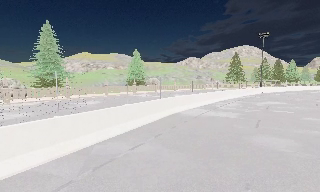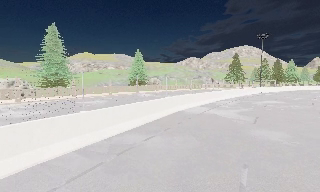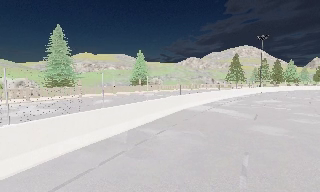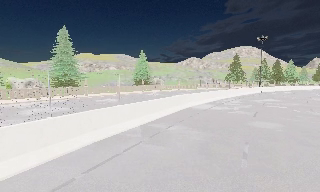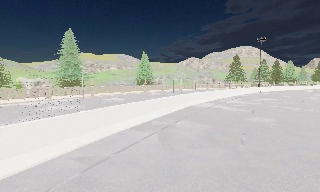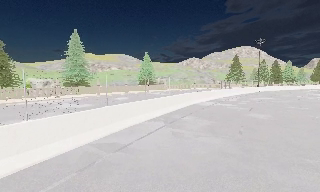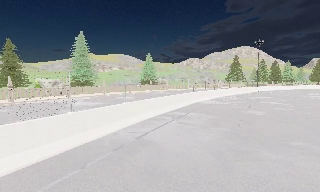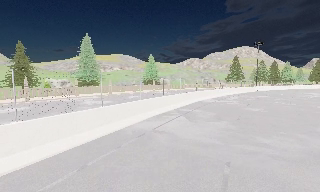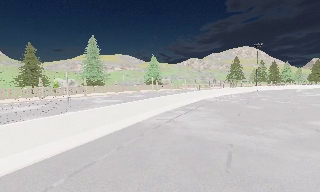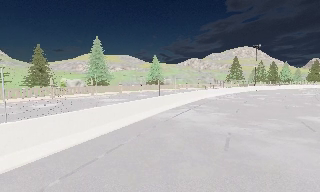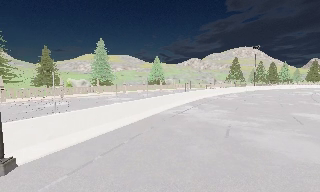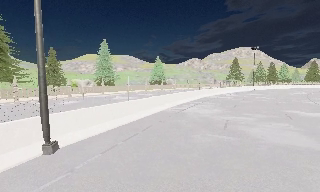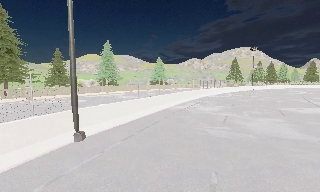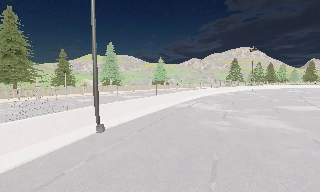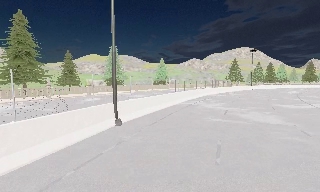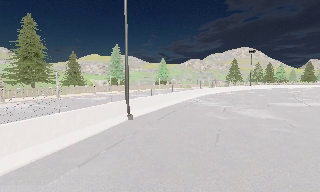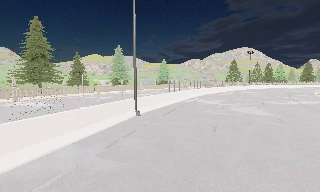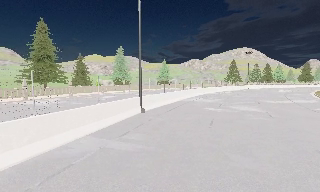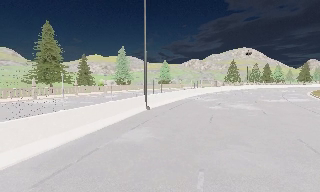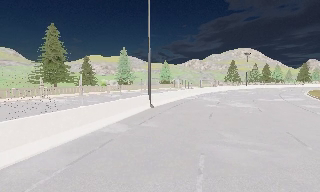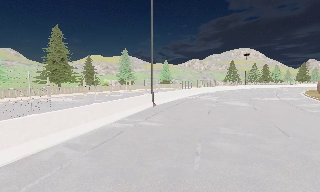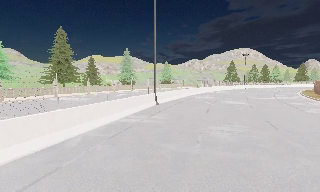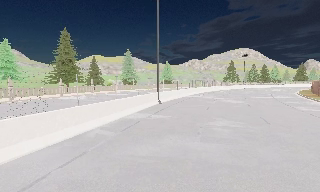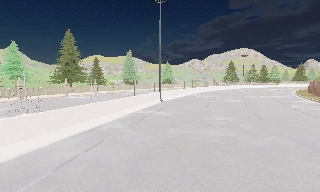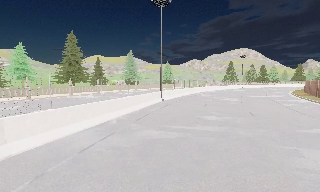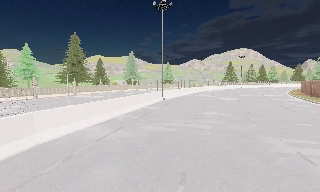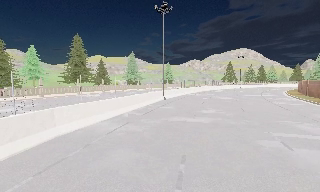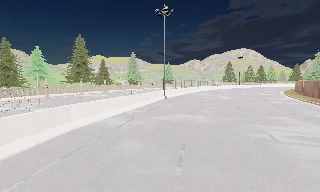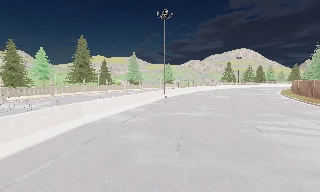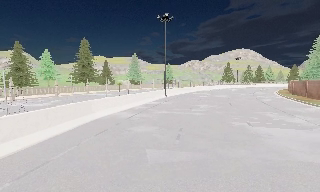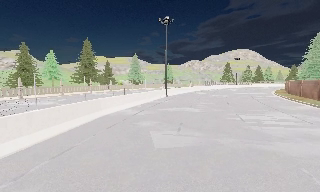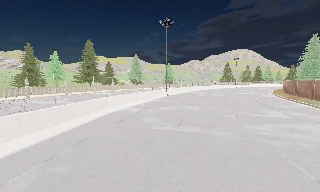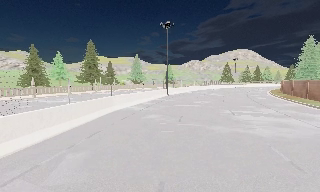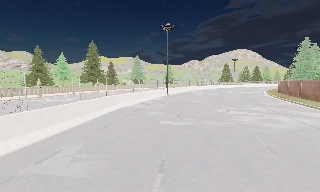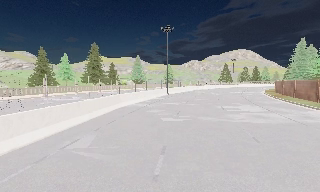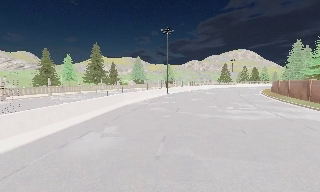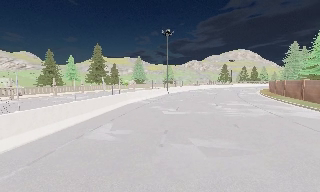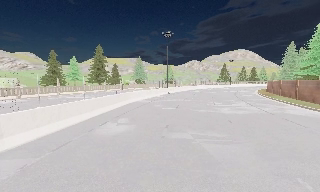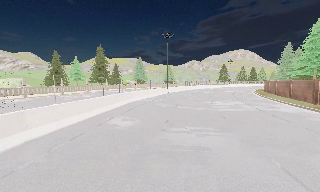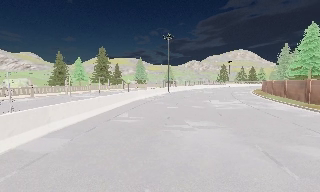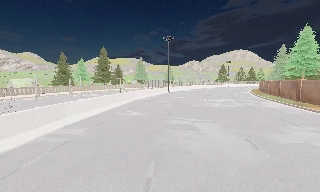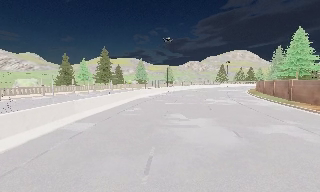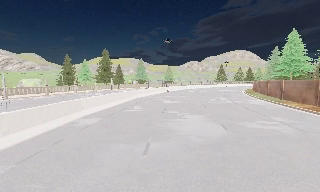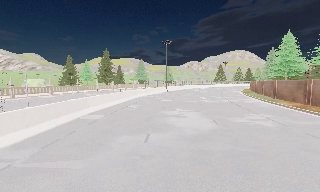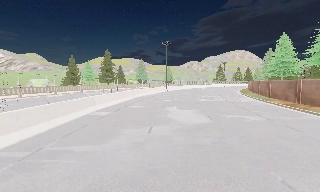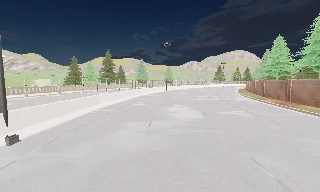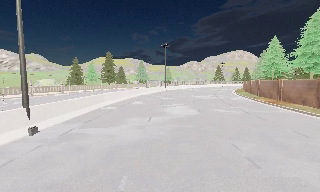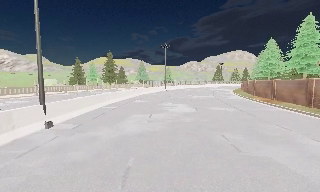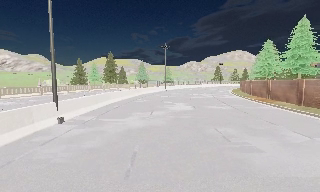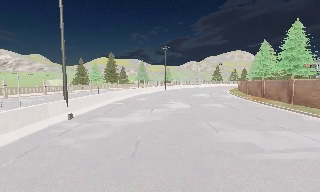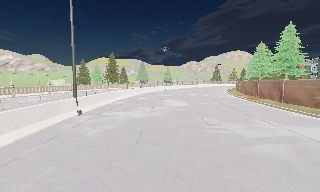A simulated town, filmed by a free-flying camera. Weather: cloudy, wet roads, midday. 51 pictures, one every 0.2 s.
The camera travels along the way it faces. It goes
backward.
0.0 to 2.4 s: The camera travels backward and to its left, about 15 m, so what stands in front gets smaller.
2.4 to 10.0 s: The camera travels backward, about 40 m, so what stands in front gets smaller.
The film runs backward here.
